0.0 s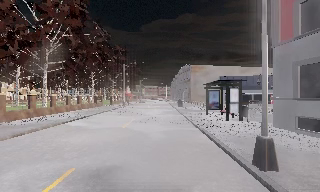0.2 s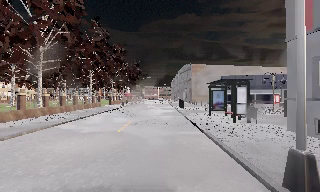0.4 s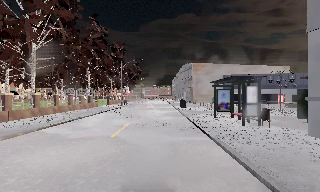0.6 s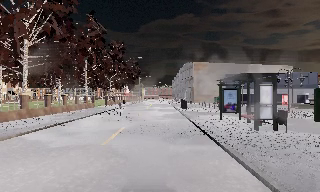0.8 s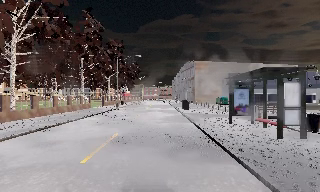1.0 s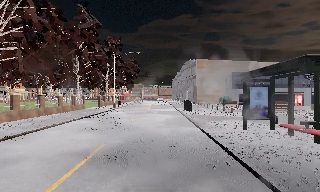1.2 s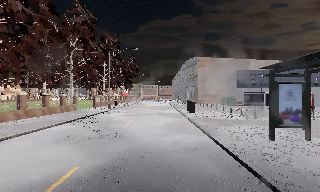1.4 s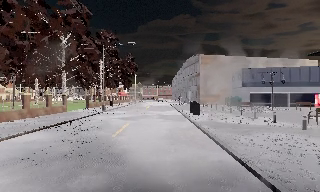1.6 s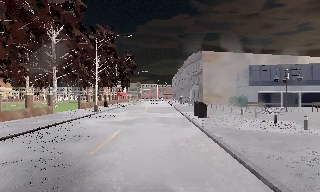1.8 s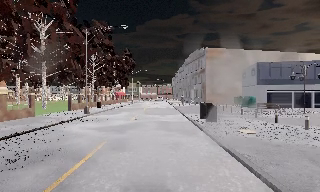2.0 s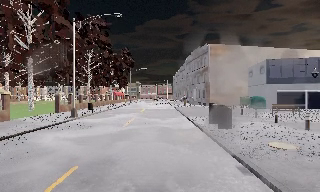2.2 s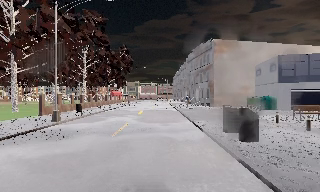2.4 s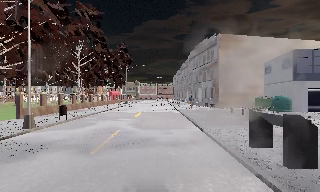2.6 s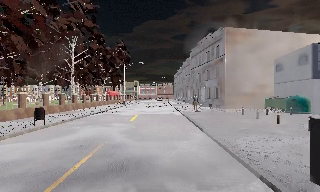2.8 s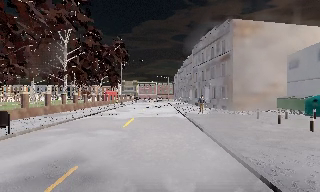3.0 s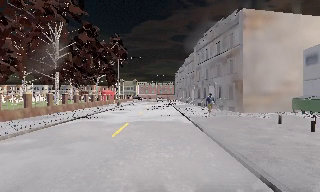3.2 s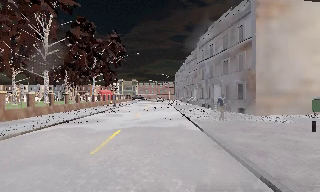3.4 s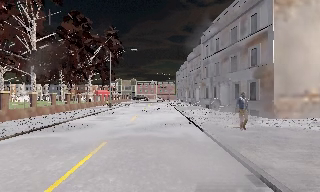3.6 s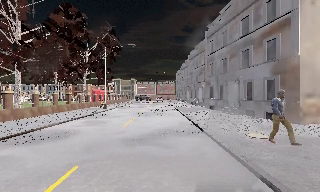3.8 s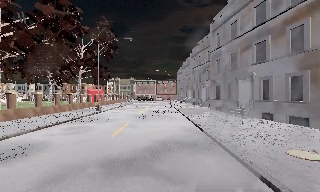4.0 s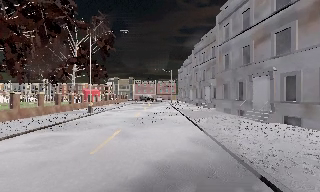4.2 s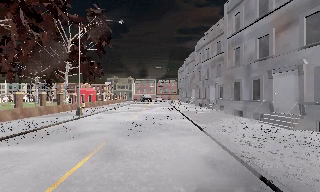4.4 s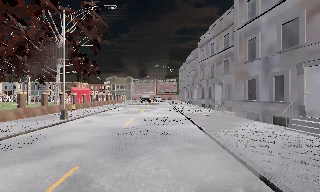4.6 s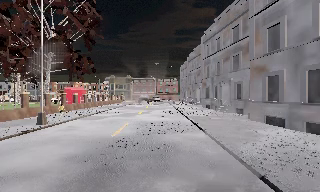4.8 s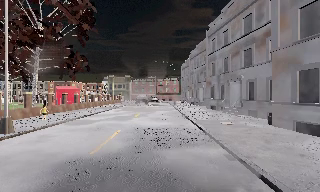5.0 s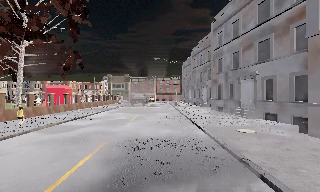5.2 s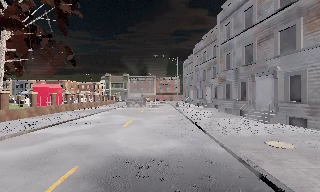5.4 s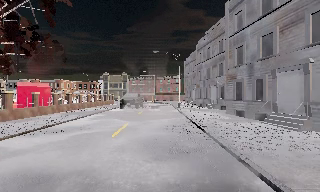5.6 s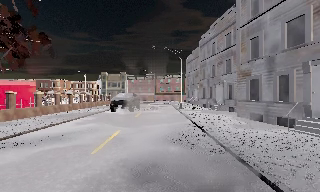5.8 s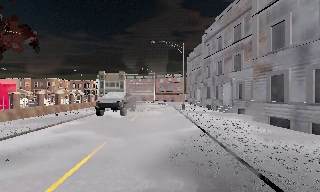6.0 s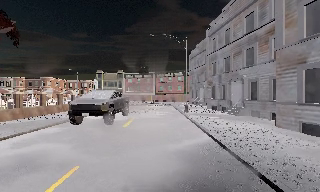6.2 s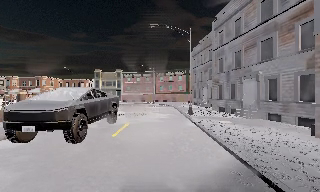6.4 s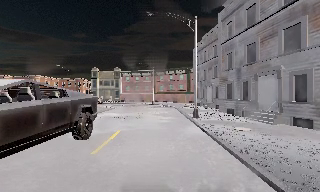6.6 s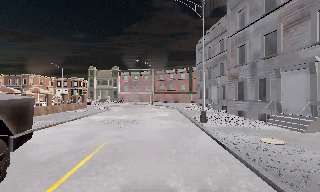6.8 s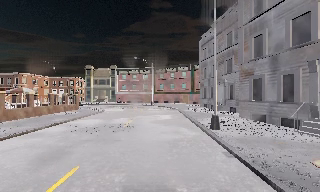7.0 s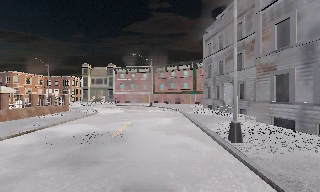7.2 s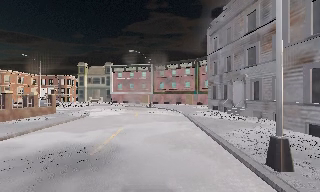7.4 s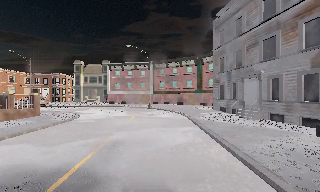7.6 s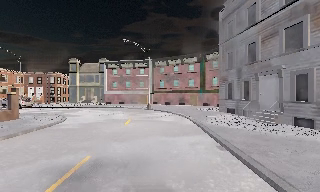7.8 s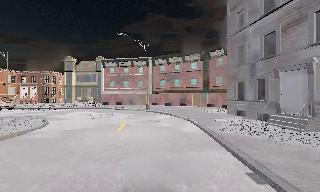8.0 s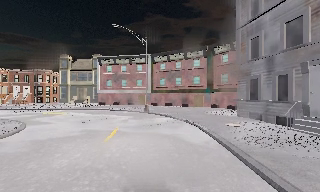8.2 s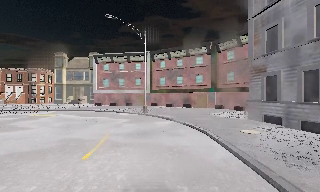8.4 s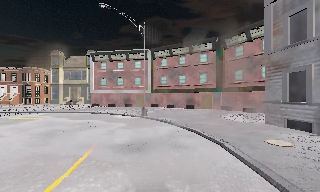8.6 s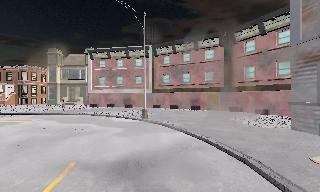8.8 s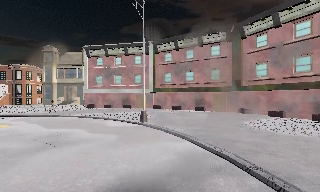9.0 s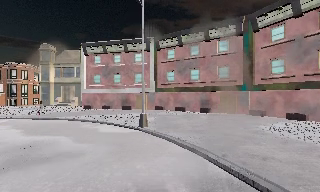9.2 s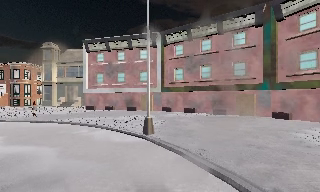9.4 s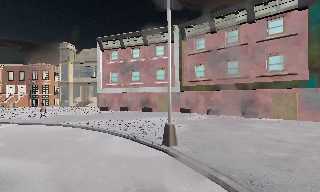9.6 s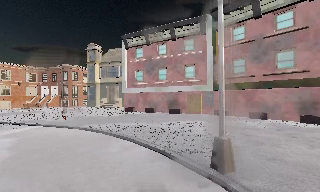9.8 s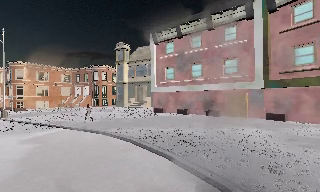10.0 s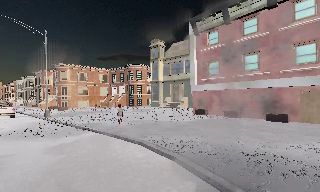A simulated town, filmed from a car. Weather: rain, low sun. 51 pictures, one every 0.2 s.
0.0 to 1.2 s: The camera travels forward, about 8 m, so what stands in front looms larger. It gains speed.
1.2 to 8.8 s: The camera travels forward, about 75 m, so what stands in front looms larger.
8.8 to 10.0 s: The camera swings to its left by about 40 degrees, and the scene slides to the right. It travels forward, about 10 m.
The film runs forward here.
